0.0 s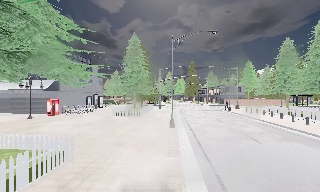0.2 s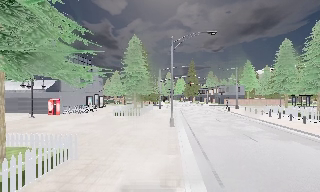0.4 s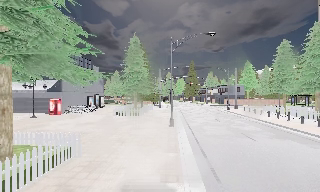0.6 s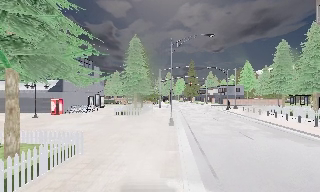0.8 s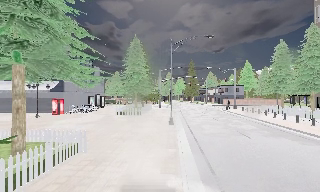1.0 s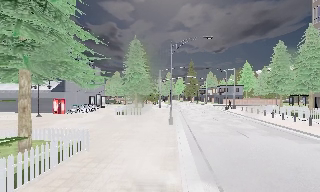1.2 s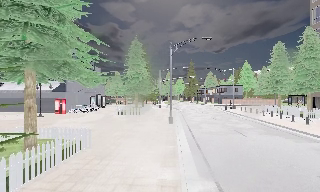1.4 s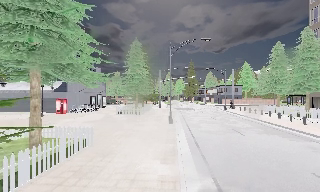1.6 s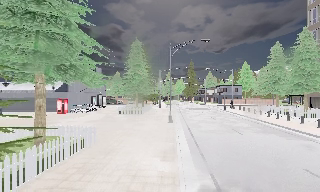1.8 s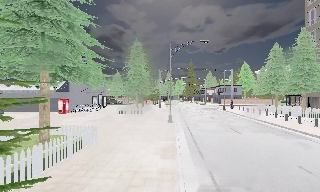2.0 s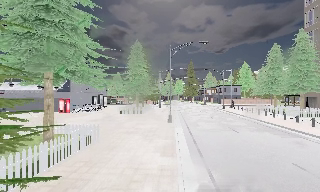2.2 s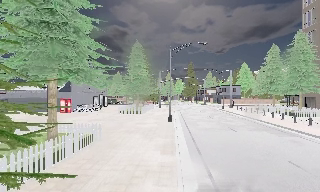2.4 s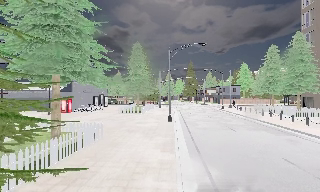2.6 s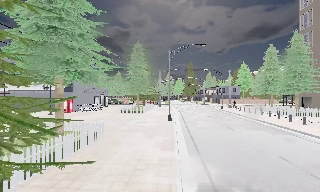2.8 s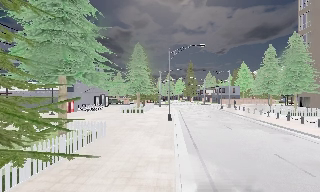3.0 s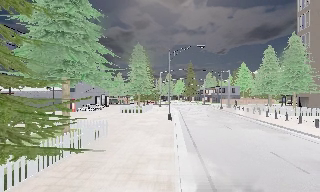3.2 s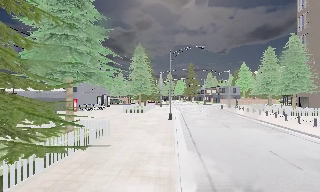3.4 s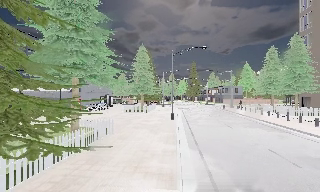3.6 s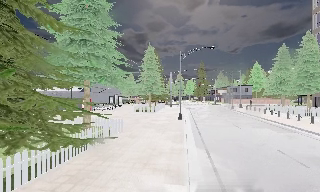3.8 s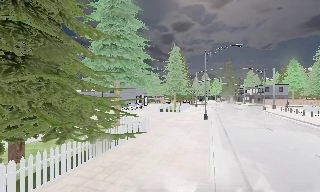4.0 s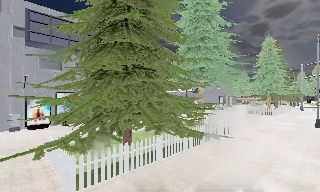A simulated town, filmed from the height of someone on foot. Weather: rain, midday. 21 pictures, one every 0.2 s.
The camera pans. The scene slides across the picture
to the right.
The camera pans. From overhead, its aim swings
counterclockwise.
0.0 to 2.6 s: The camera travels backward, about 3.5 m, so what stands in front gets smaller.
2.6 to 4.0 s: The camera pans to its left, which is counterclockwise from overhead, by about 40 degrees. It travels backward, about 2 m.
The film runs backward here.
